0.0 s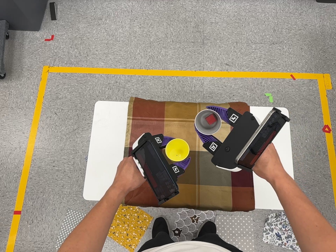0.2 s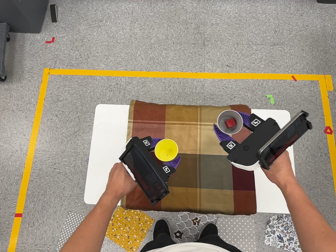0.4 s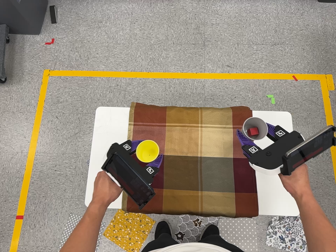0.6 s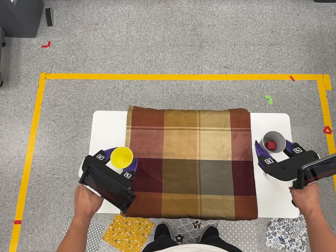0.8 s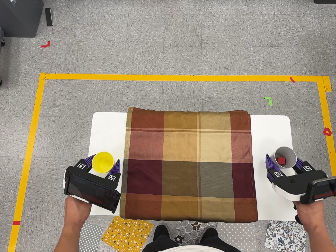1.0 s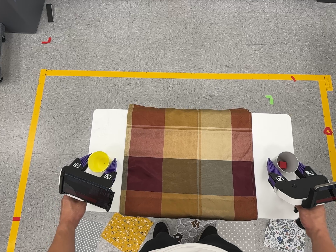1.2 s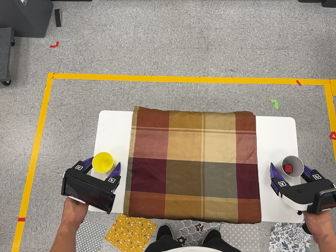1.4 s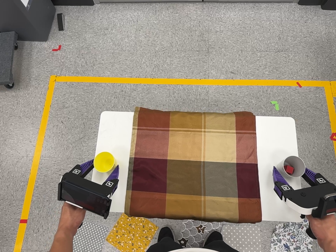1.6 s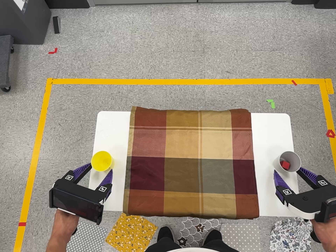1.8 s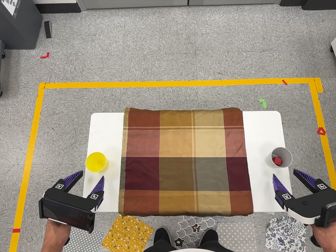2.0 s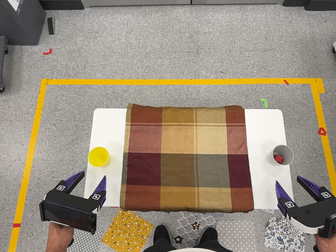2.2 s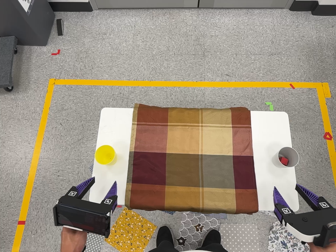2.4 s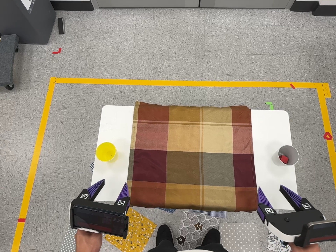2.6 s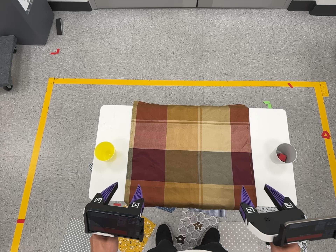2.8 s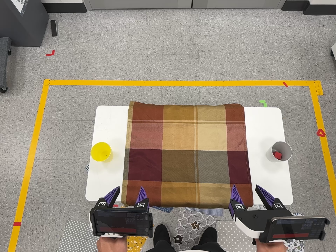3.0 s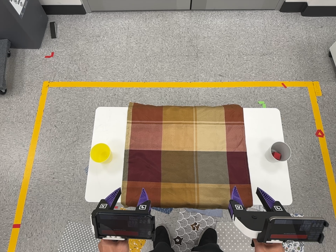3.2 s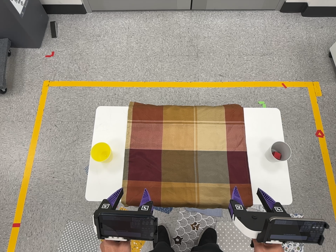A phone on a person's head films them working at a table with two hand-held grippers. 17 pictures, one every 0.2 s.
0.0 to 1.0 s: The camera shifts only a little, or ends up much as it began.
1.0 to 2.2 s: The camera travels toward the bottom of its view and backward, about 10 cm.
2.2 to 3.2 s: The camera shifts only a little, or ends up much as it began.
The film runs backward here.
